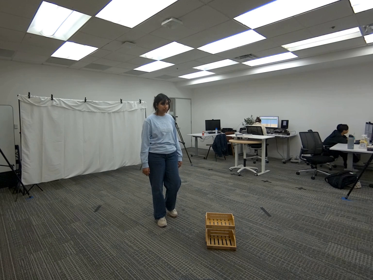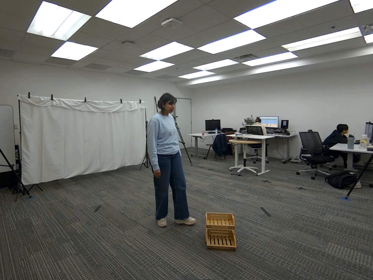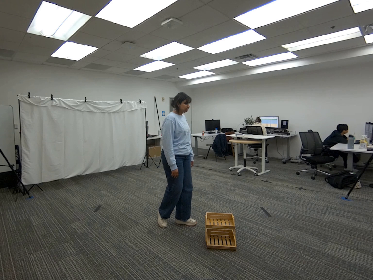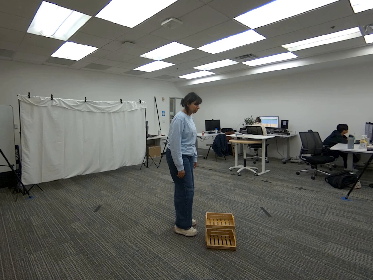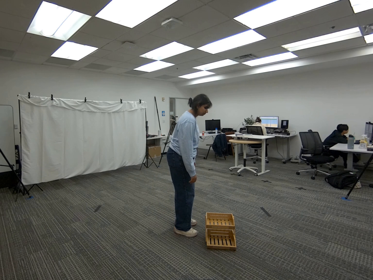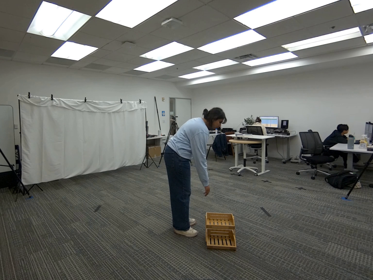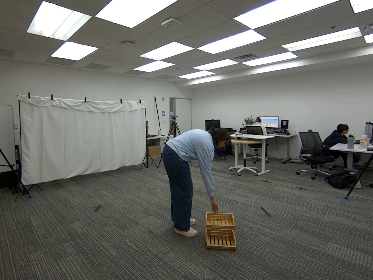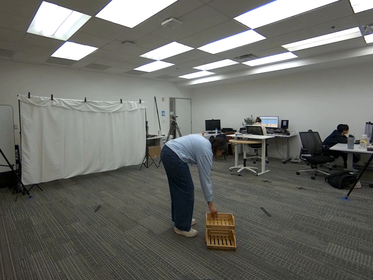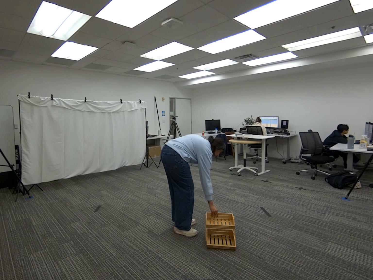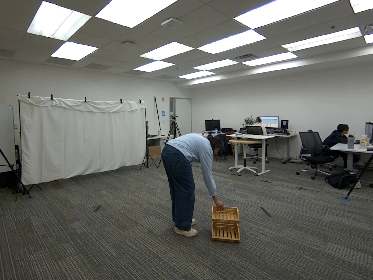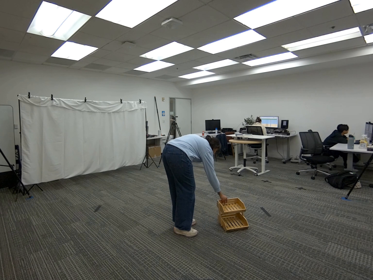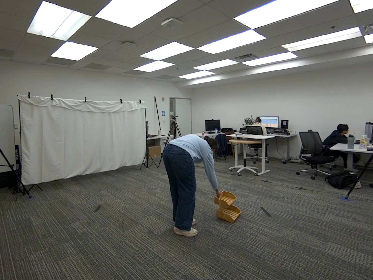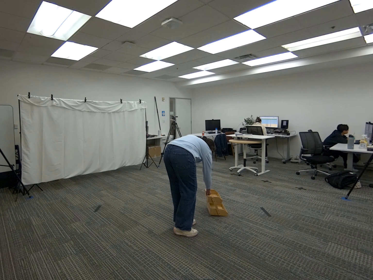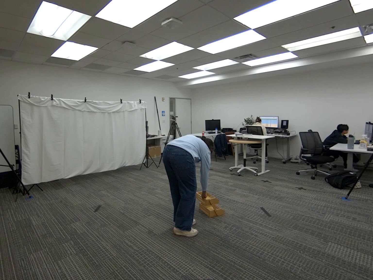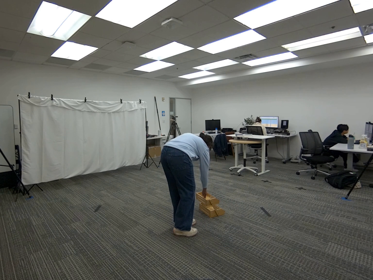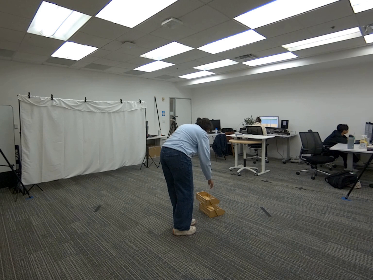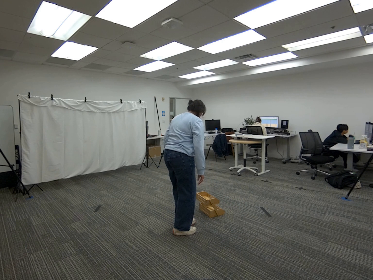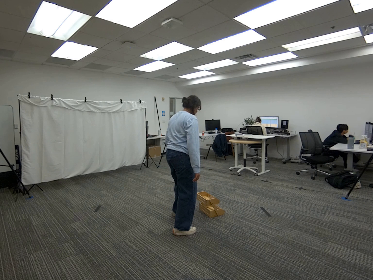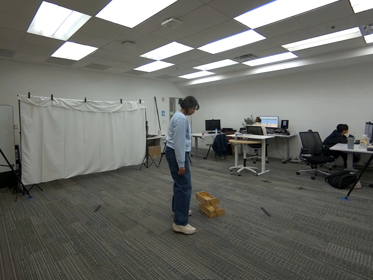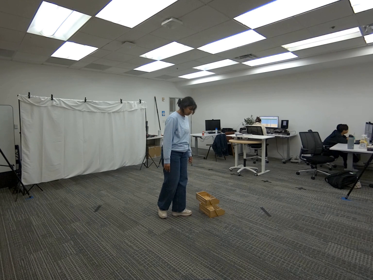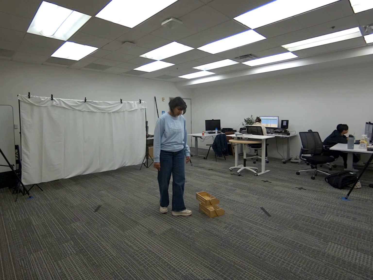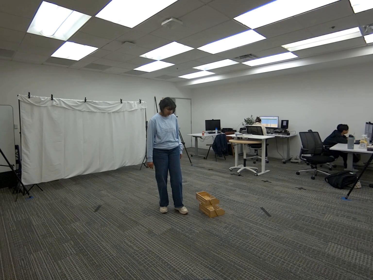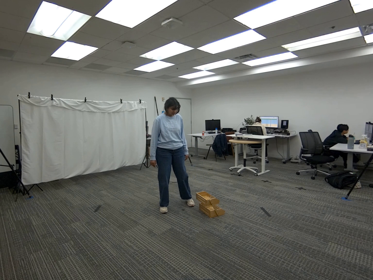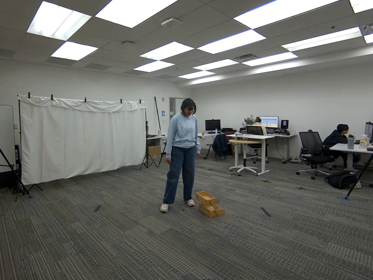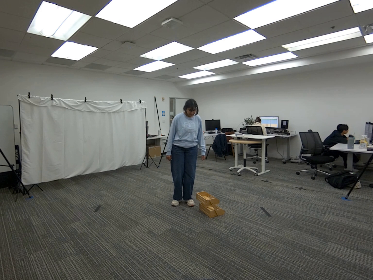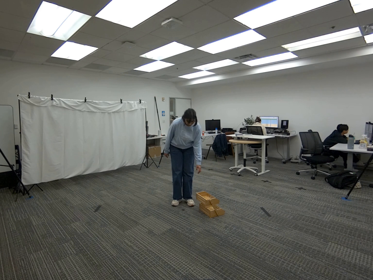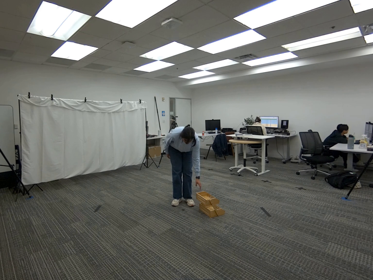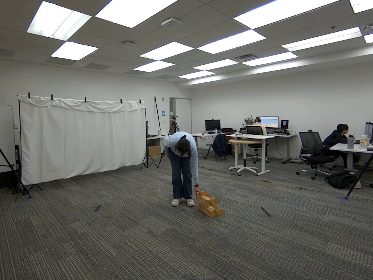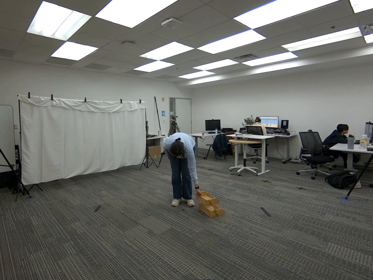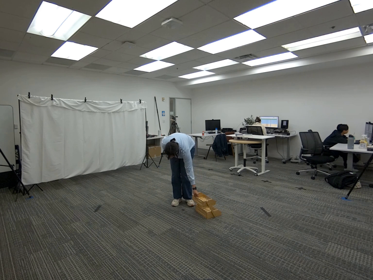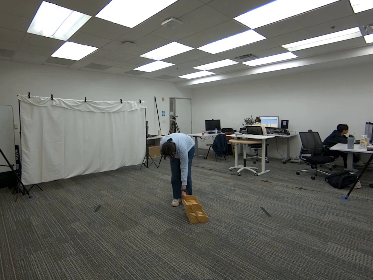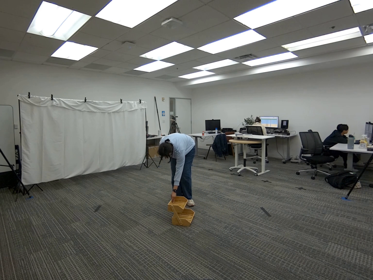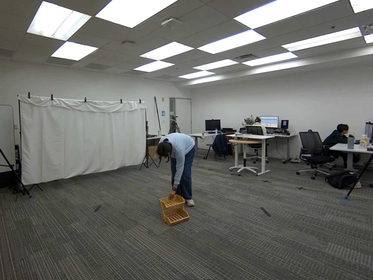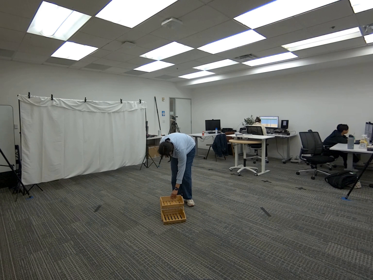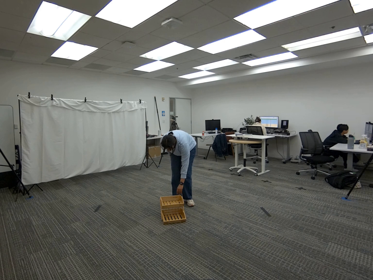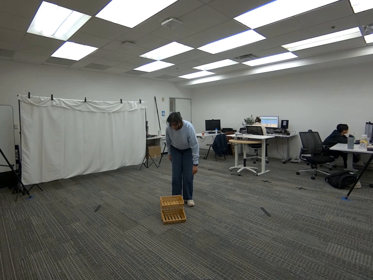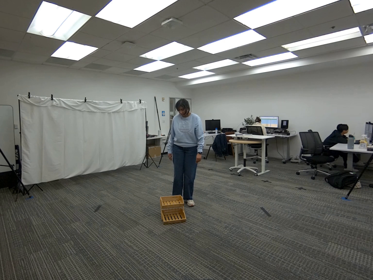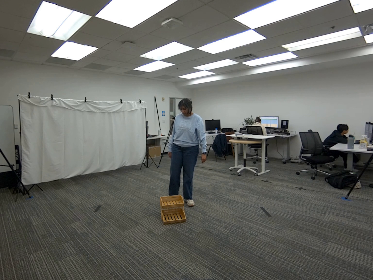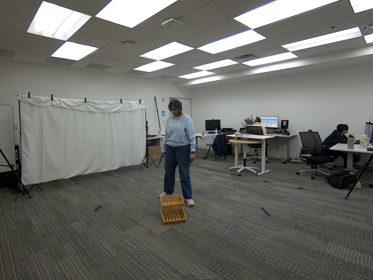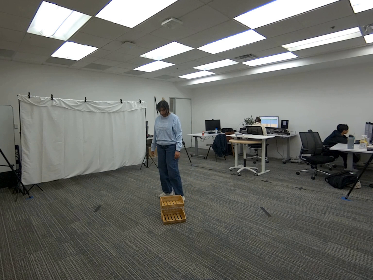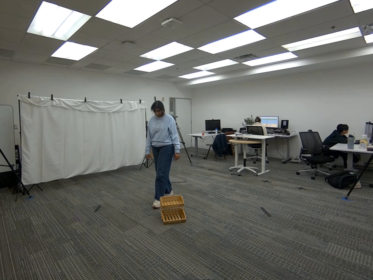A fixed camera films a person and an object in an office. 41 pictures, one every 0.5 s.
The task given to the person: Walk over to the wooden crate on the ground and slide the wooden crate across the ground.
